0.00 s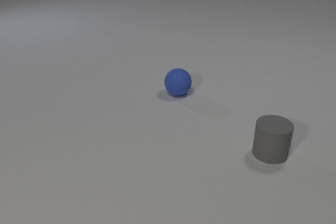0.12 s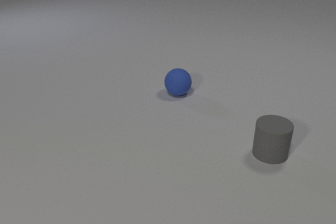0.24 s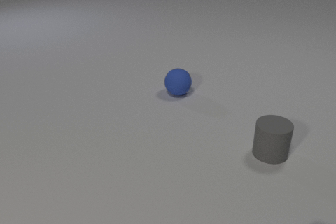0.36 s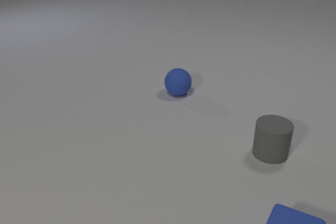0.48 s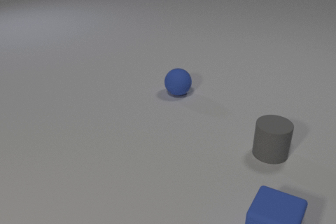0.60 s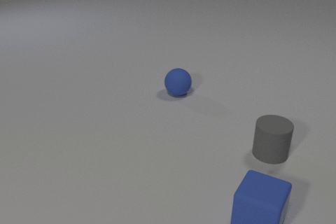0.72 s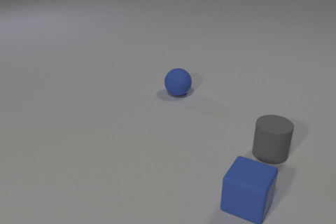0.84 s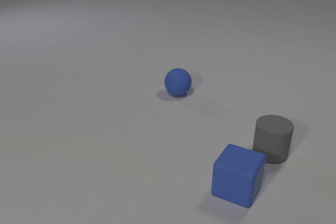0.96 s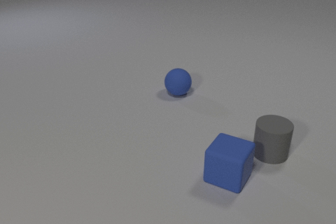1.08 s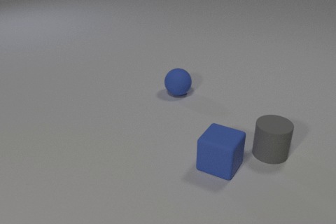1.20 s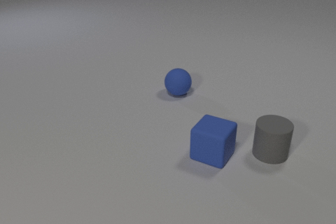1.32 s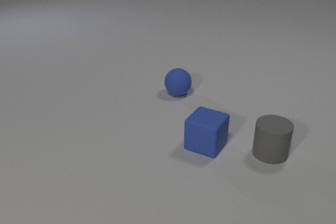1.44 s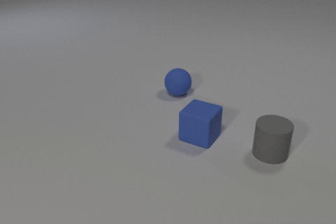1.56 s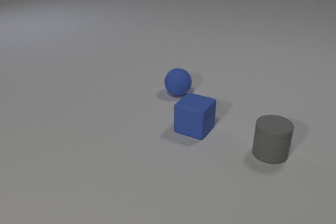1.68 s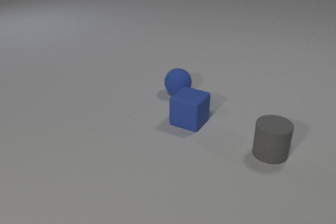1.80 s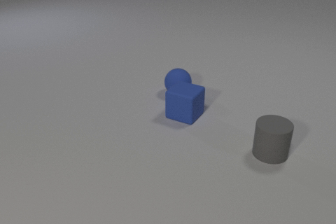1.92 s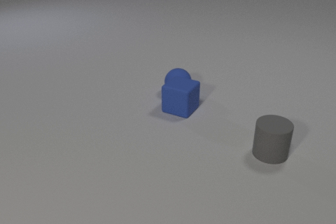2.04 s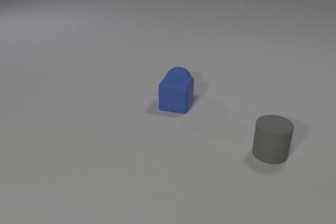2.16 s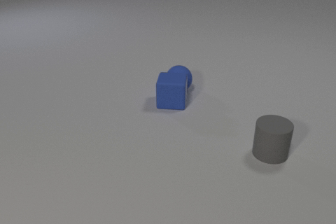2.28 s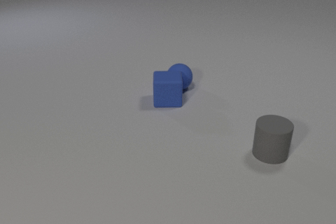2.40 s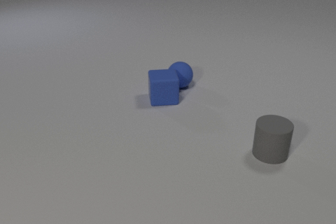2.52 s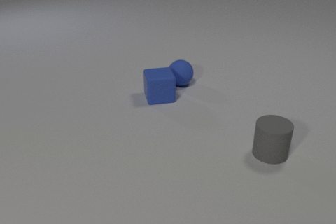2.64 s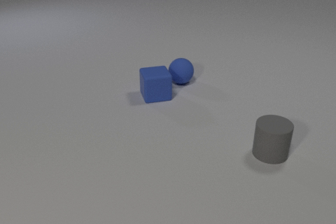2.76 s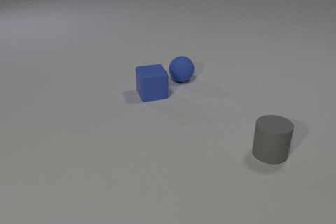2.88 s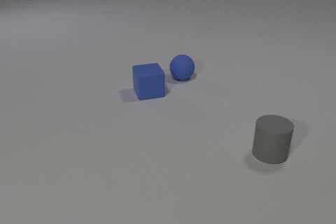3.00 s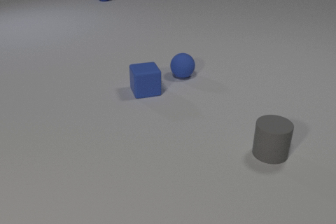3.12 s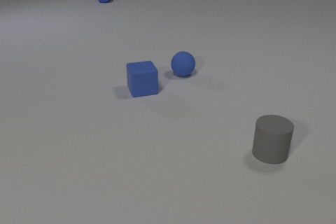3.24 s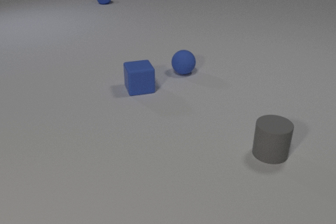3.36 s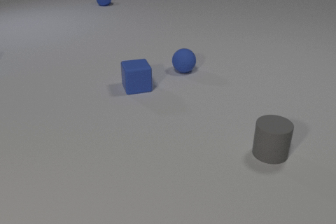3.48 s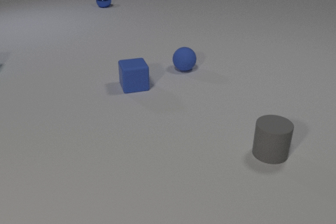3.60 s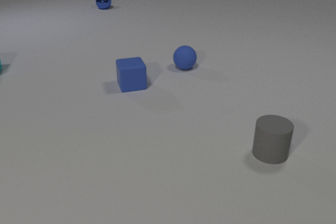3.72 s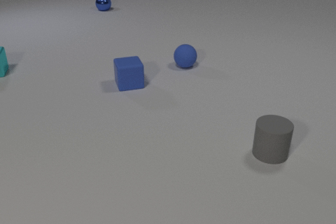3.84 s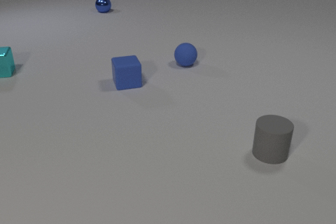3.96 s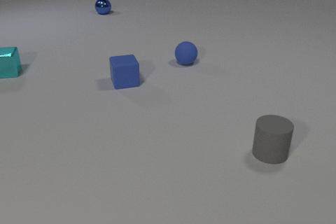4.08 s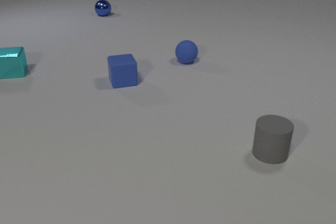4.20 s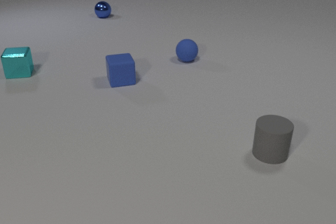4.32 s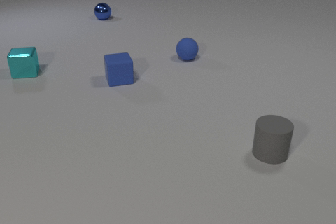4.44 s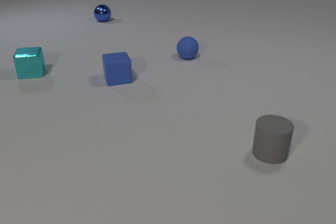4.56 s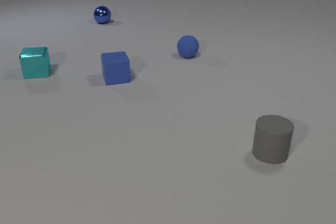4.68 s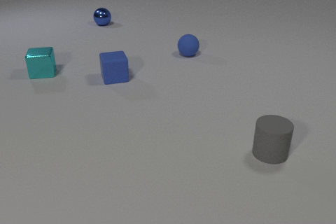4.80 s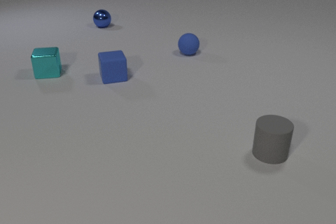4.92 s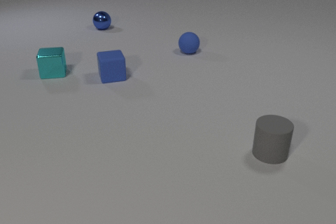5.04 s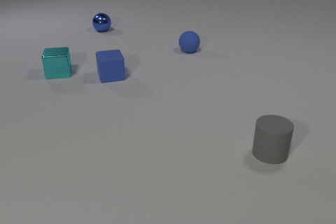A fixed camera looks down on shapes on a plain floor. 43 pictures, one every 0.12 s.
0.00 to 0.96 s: The blue rubber cube comes in at the bottom edge, slides away from the camera and to the left.
0.96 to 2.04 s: The blue rubber cube slides away from the camera and to the left. The blue rubber cube and the blue rubber sphere collide.
2.04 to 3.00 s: The blue rubber cube slides to the left and away from the camera, spins so that its near face slides to the right, counterclockwise seen from above. The blue rubber sphere rolls away from the camera. The blue metal sphere comes in at the top edge, rolls toward the camera.
3.00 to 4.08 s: The blue rubber cube slides away from the camera and to the left. The blue rubber sphere rolls away from the camera. The cyan metal cube comes in at the left edge, slides to the right and toward the camera. The blue metal sphere rolls toward the camera.
4.08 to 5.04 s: The blue rubber cube slides away from the camera and to the left. The blue rubber sphere rolls away from the camera. The cyan metal cube slides to the right. The blue metal sphere rolls toward the camera.
How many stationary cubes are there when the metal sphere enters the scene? 0.
What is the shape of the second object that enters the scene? sphere.
What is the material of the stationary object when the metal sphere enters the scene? rubber.
